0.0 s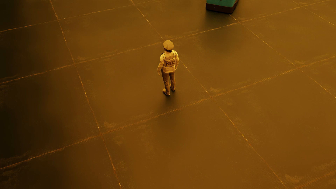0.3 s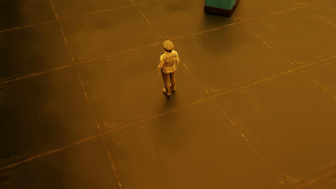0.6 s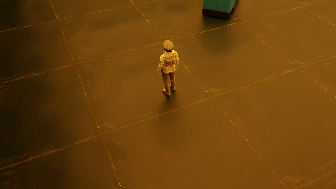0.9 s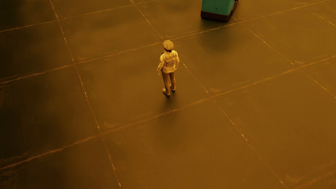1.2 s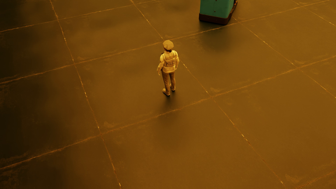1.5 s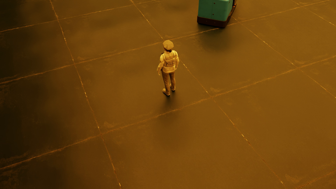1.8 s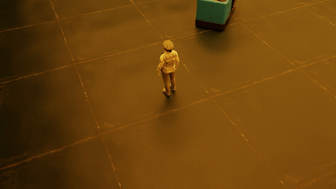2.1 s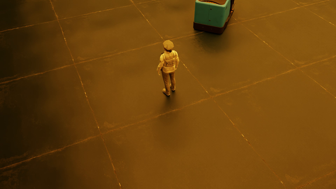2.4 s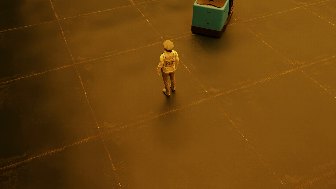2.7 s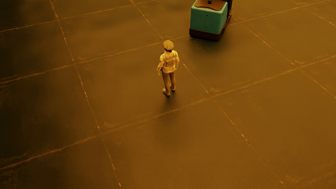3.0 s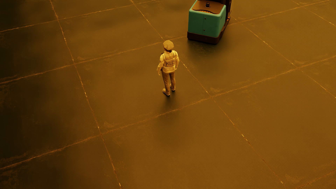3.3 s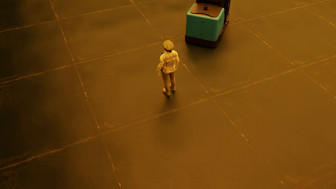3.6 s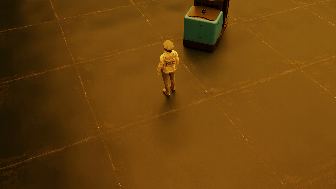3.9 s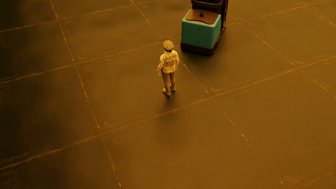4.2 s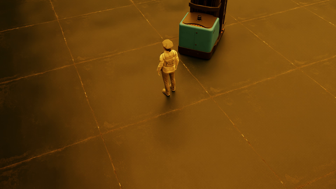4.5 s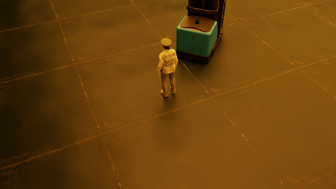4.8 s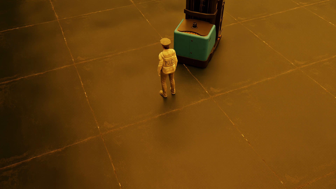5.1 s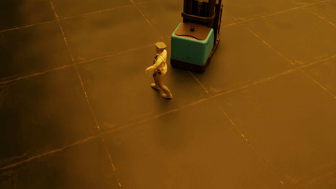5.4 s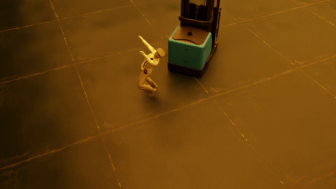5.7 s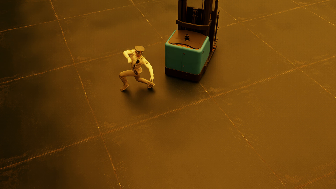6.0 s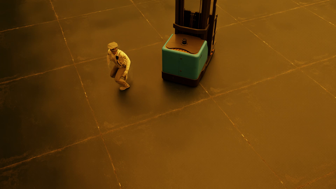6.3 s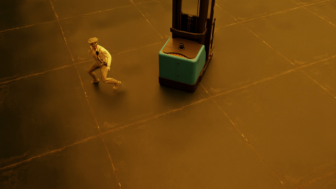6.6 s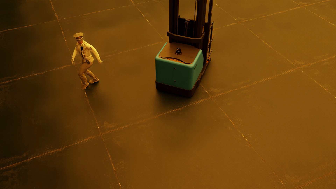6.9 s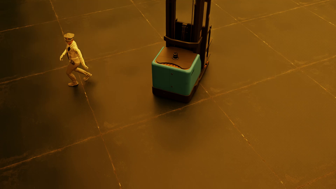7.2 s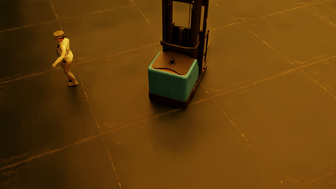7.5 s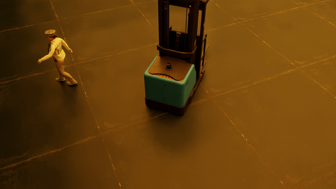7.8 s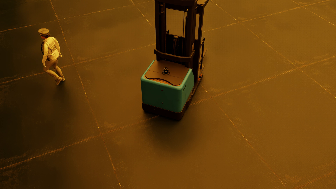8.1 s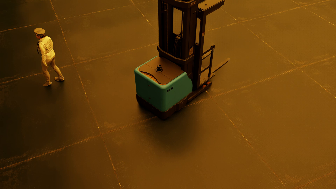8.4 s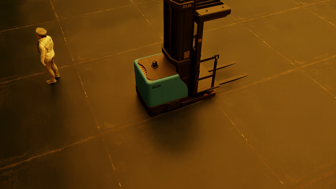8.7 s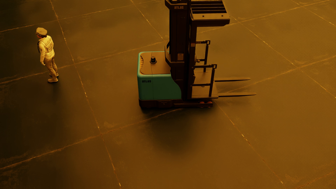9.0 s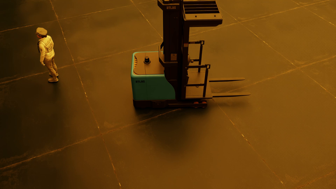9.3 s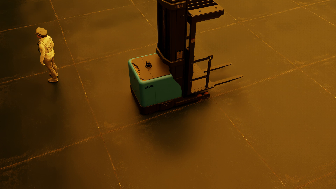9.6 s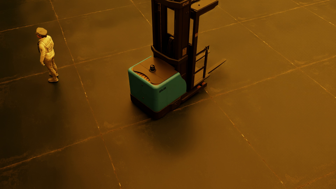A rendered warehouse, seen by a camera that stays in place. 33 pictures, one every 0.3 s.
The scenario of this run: Near miss between a forklift and a person.
